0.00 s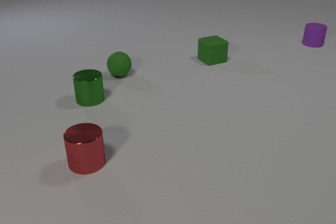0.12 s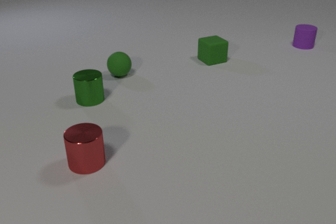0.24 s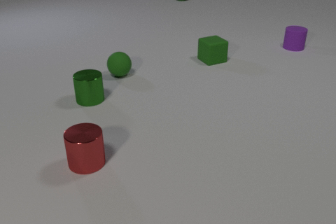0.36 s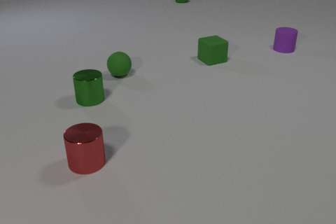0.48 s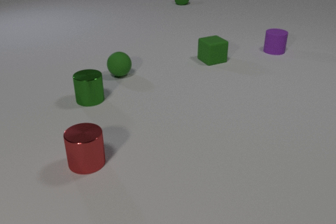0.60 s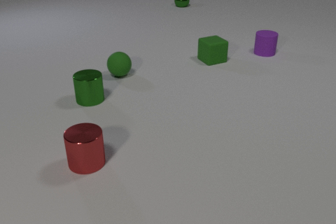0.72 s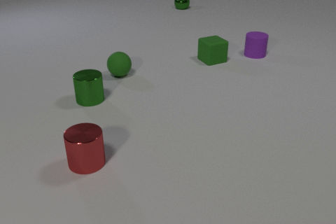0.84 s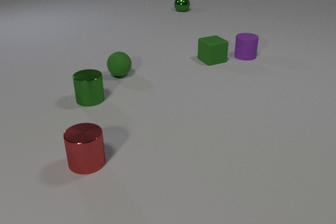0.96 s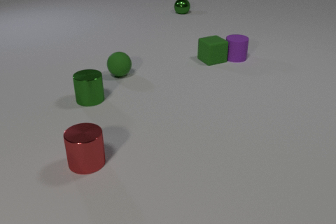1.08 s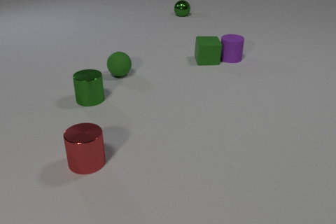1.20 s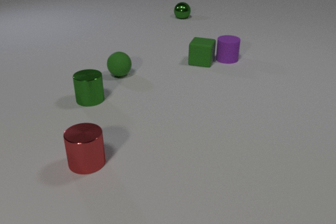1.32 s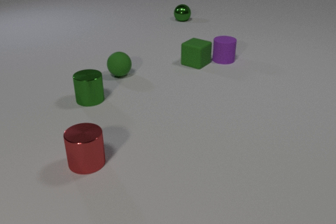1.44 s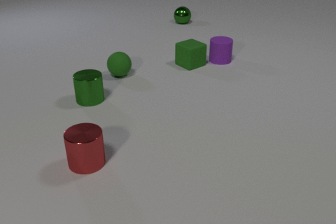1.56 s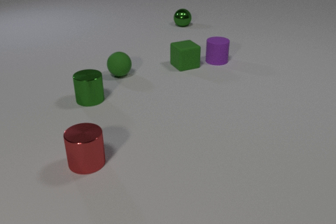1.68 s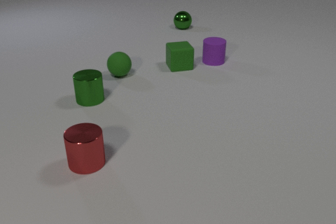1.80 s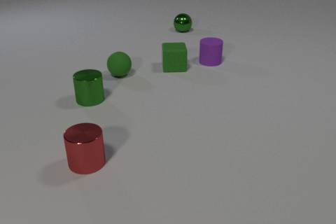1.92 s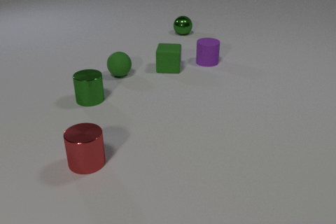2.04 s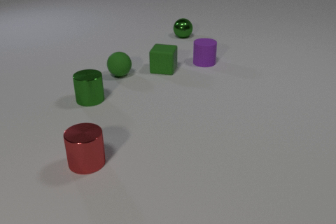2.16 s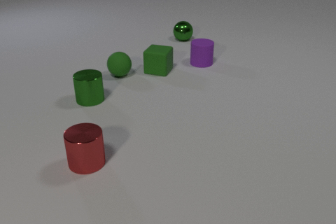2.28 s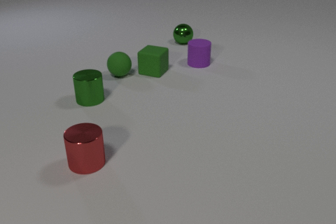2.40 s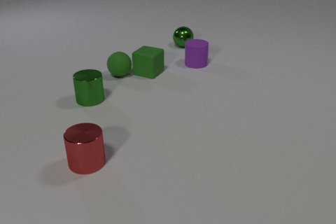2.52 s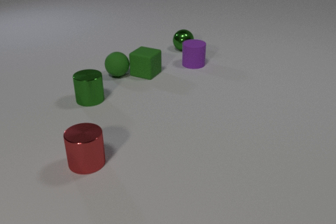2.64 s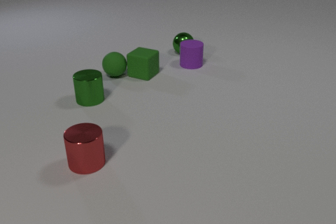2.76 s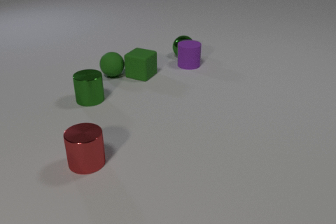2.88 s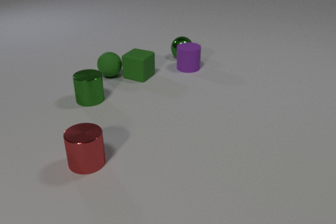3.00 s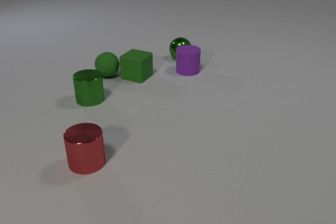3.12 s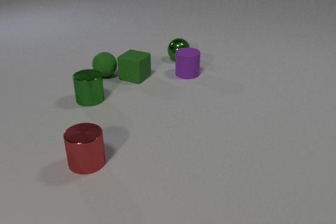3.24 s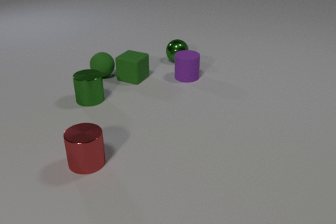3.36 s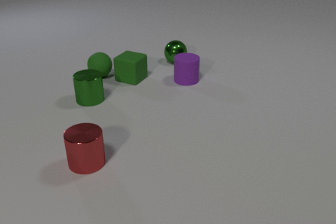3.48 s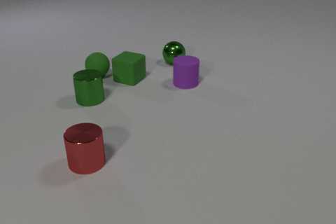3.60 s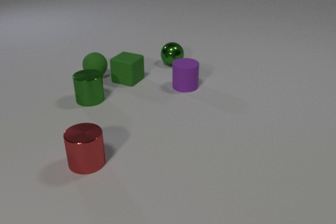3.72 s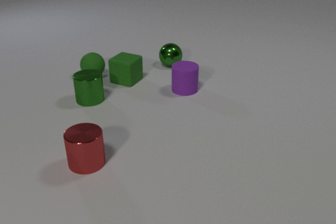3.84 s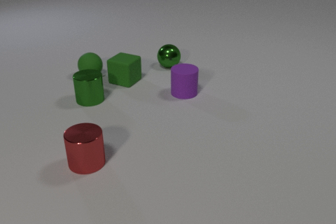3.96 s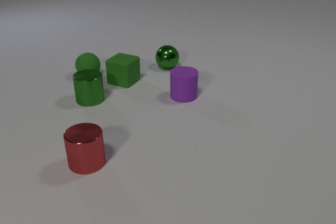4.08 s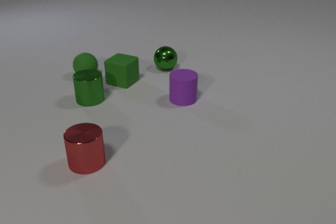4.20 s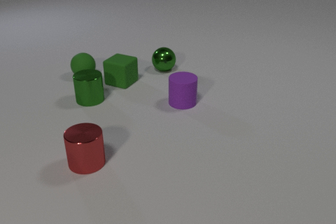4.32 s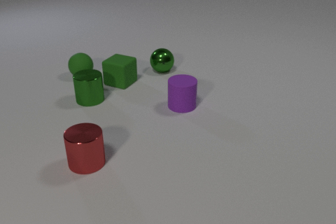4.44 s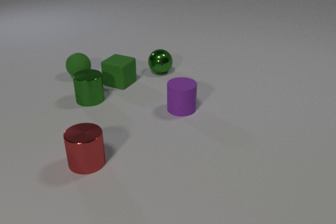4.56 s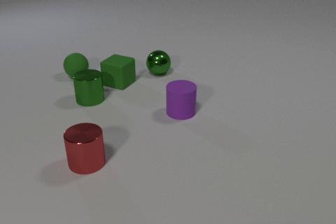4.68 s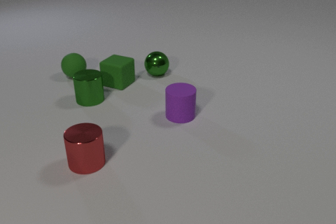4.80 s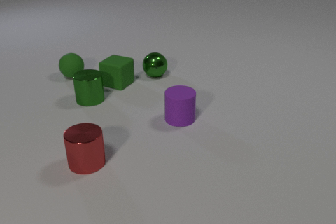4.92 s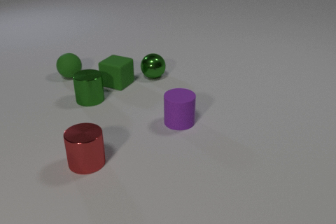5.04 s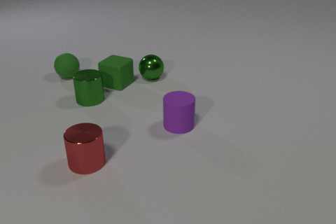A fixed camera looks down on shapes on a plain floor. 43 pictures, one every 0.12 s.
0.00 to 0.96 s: The purple rubber cylinder slides to the left and toward the camera. The green metal sphere comes in at the top edge, rolls toward the camera.
0.96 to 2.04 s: The purple rubber cylinder slides to the left and toward the camera. The green rubber cube slides to the left and toward the camera, spins clockwise seen from above by about 135 degrees, its near face sliding to the left. The green metal sphere rolls toward the camera. The purple rubber cylinder and the green rubber cube collide.
2.04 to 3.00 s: The purple rubber cylinder slides toward the camera and to the left. The green rubber cube slides to the left and toward the camera. The green metal sphere rolls toward the camera. The green rubber sphere rolls to the left. The green rubber cube and the green rubber sphere collide. The purple rubber cylinder and the green metal sphere collide.
3.00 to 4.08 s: The purple rubber cylinder slides toward the camera. The green rubber cube slides to the left and toward the camera. The green metal sphere rolls toward the camera and to the left. The green rubber sphere rolls to the left.
4.08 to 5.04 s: The purple rubber cylinder slides toward the camera. The green rubber cube slides to the left. The green metal sphere rolls toward the camera and to the left. The green rubber sphere rolls to the left.
How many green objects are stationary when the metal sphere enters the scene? 3.
How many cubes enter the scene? 0.
What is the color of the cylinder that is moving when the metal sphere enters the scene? purple.
